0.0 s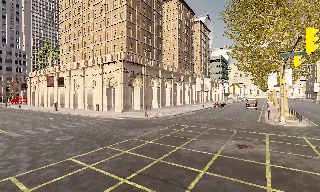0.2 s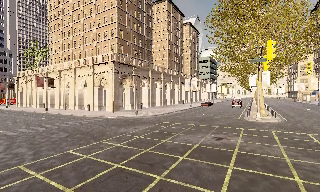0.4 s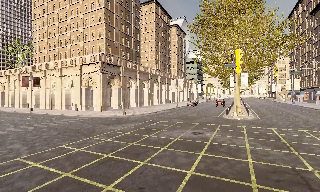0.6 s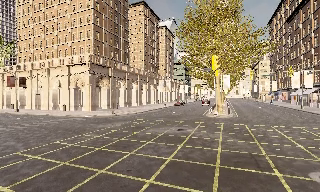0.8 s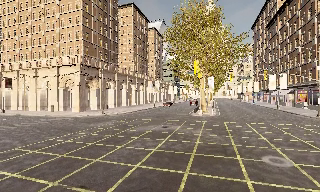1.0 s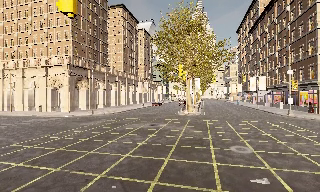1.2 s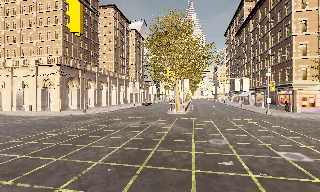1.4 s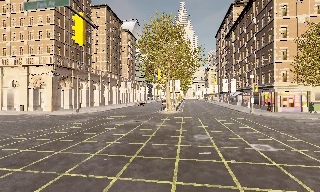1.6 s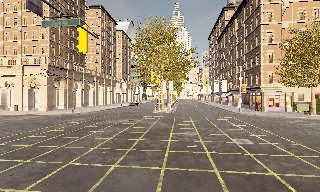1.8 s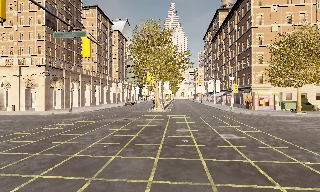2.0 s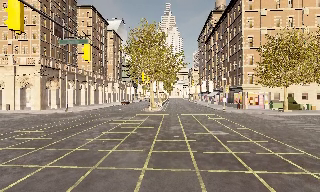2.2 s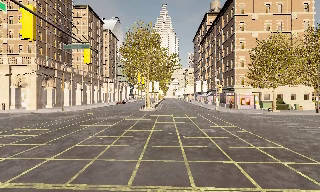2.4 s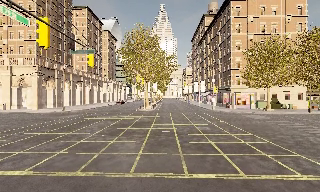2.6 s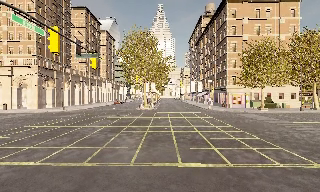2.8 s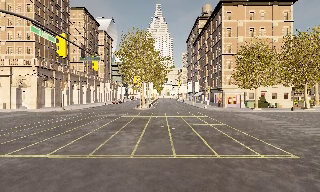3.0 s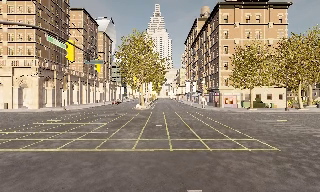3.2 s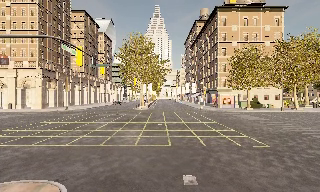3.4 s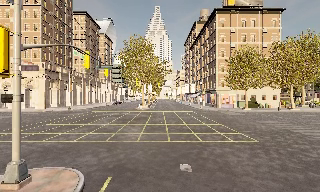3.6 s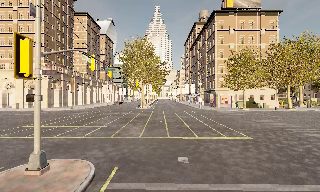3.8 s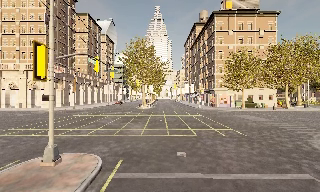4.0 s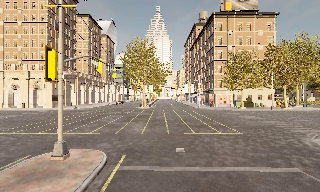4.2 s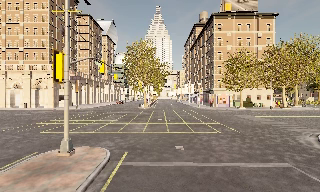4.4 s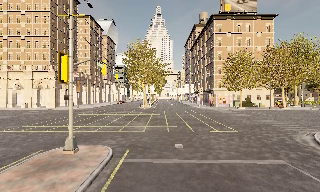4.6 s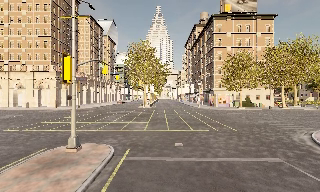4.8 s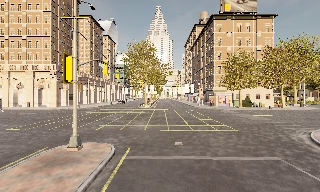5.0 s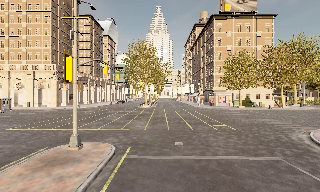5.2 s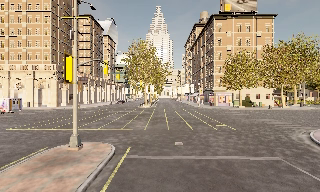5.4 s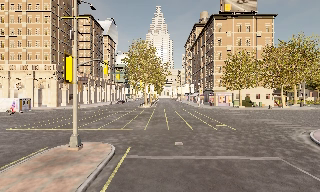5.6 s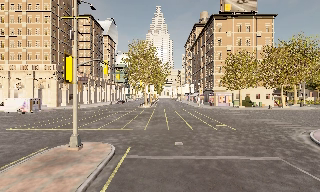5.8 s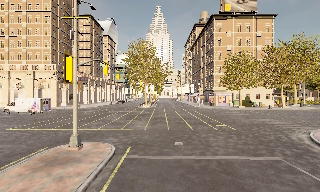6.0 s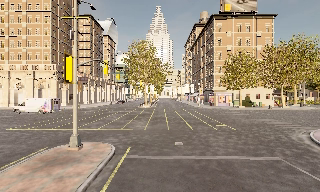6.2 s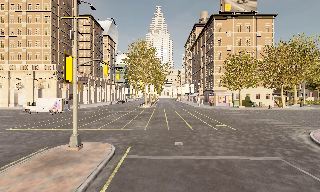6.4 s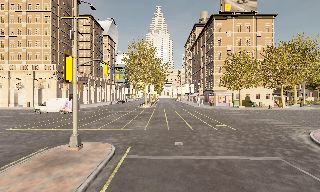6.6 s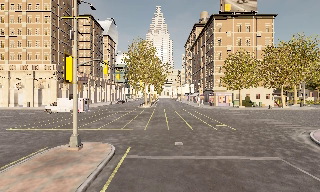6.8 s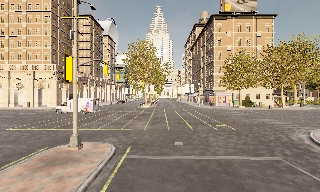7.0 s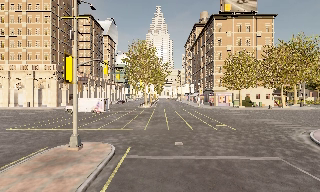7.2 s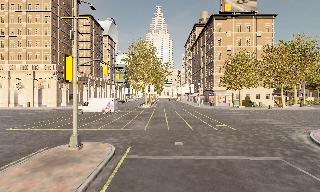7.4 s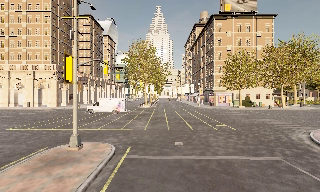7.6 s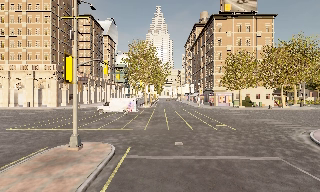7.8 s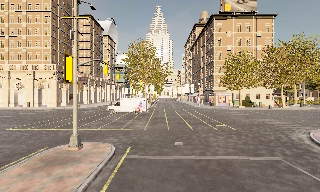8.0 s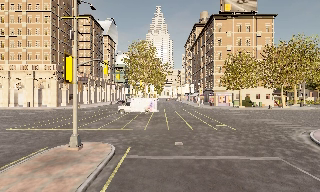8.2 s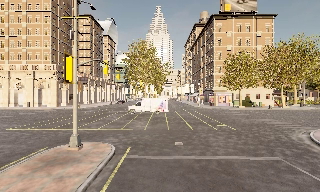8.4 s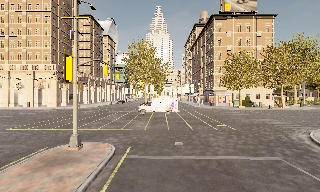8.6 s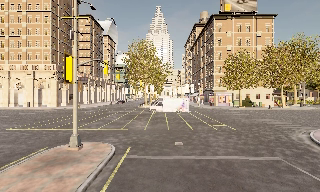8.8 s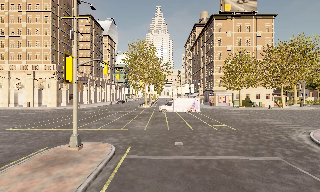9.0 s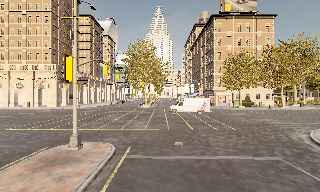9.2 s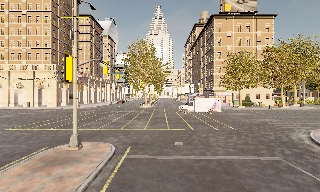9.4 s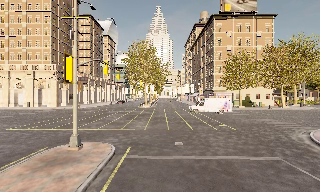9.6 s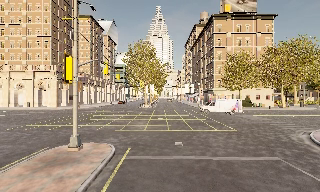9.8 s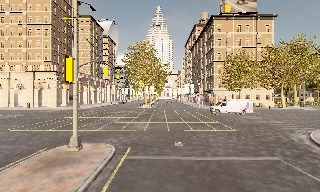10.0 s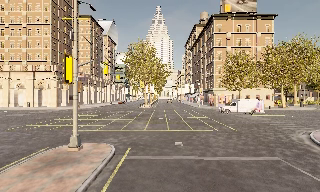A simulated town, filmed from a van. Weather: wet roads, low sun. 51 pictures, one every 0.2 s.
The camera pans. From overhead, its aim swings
clockwise.
The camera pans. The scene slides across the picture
to the left.
0.0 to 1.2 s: The scene slides to the left, as the camera pans about 20 degrees to its right. It travels backward, about 8 m, so what stands in front gets smaller.
1.2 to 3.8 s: The camera pans to its right, which is clockwise from overhead, by about 10 degrees. It travels backward, about 12 m, so what stands in front gets smaller.
3.8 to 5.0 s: The camera travels backward, about 1.5 m, so what stands in front gets smaller. It loses speed.
5.0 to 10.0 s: The camera keeps its place and its aim.
The film runs backward here.
